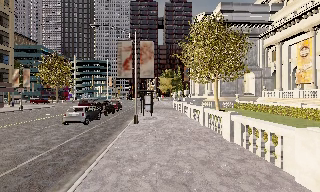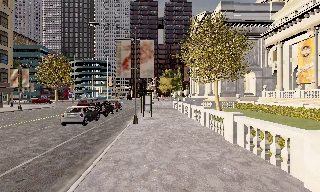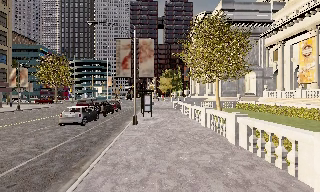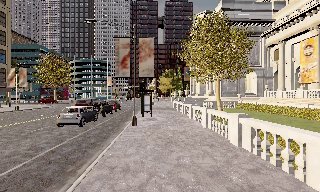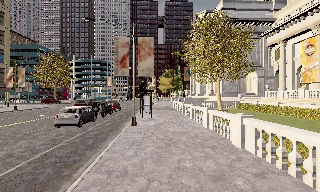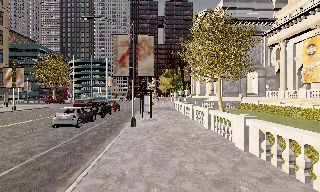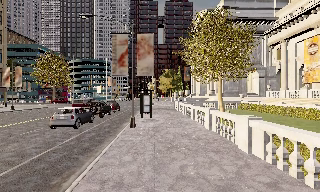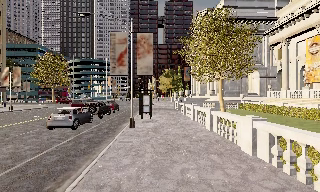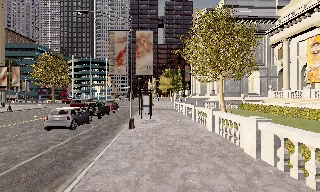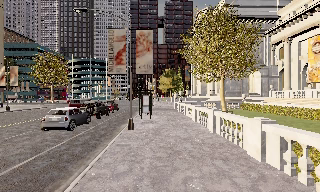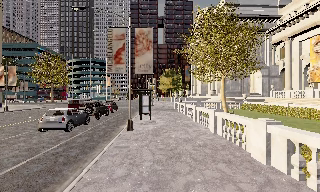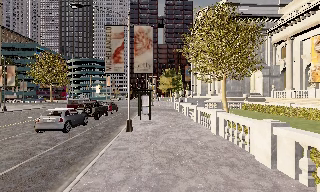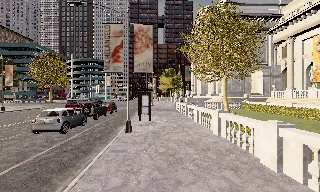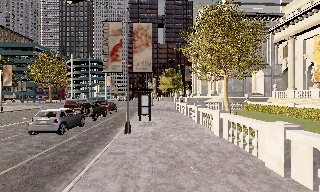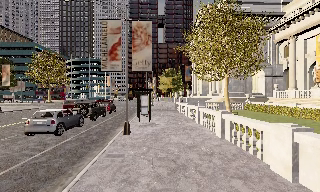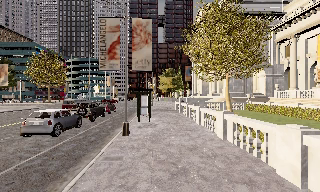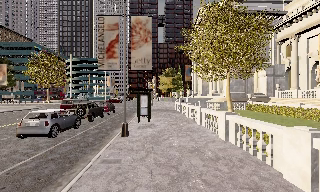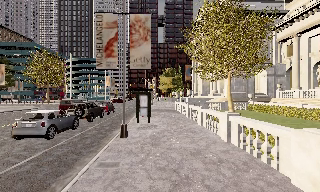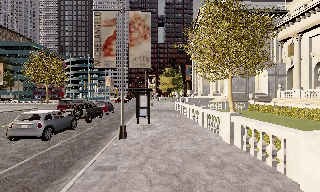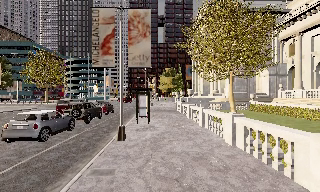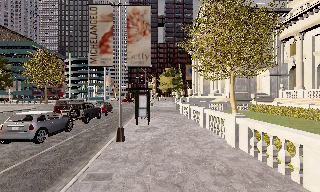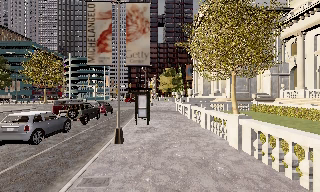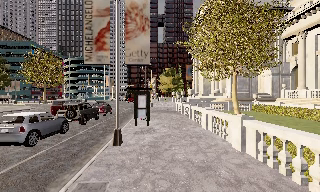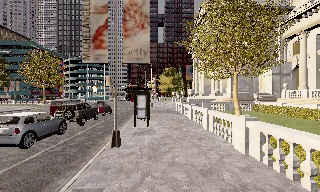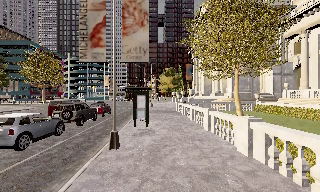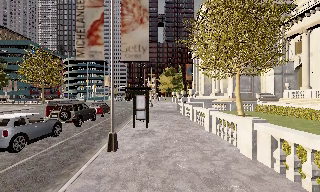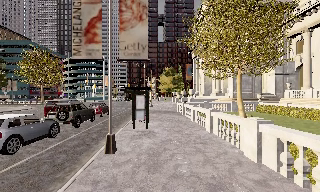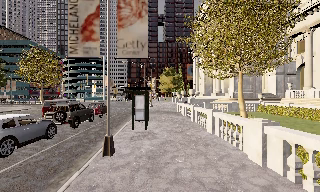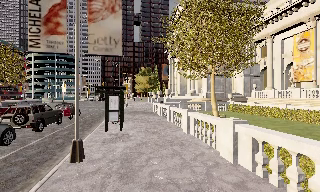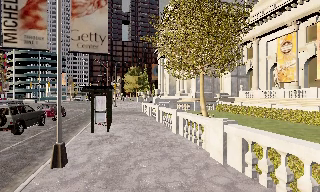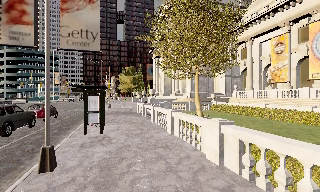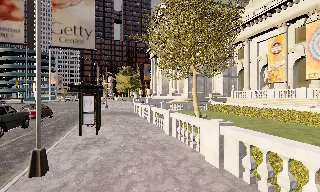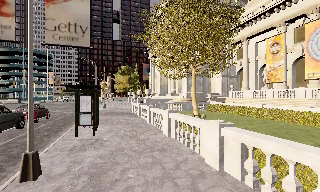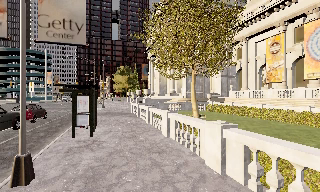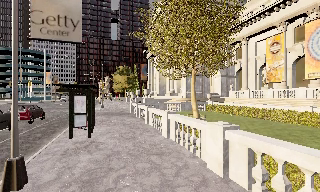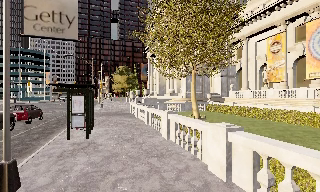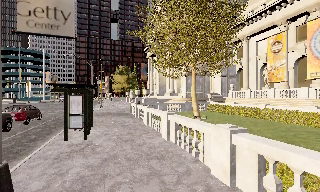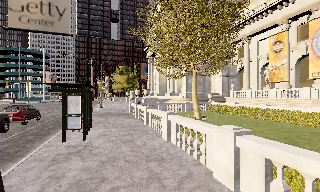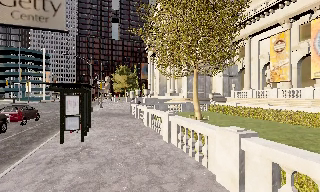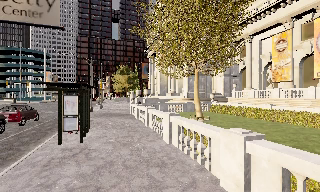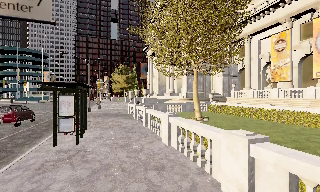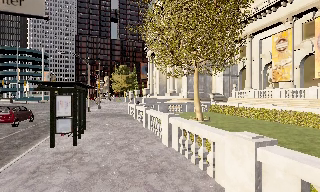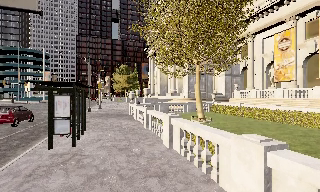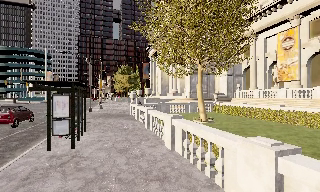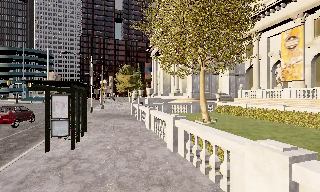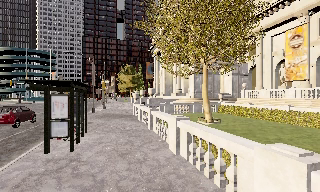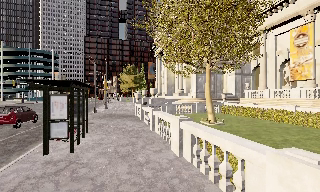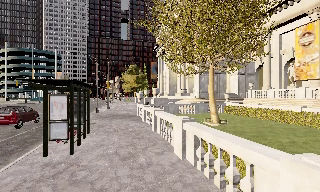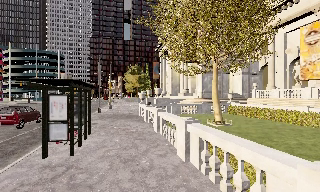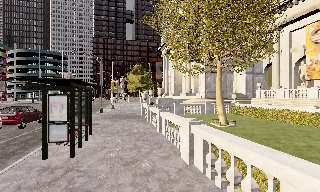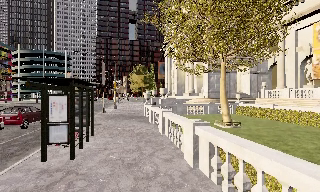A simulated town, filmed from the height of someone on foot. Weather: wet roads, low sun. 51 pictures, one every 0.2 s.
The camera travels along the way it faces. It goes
forward.
0.0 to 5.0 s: The camera travels forward, about 6 m, so what stands in front looms larger.
5.0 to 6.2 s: The camera pans to its right, which is clockwise from overhead, by about 15 degrees. It travels forward, about 1.5 m, so what stands in front looms larger.
6.2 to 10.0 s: The camera travels forward, about 4 m, so what stands in front looms larger.
The film runs forward here.
